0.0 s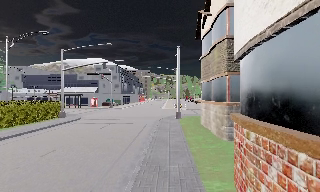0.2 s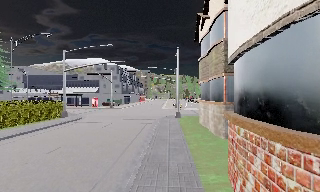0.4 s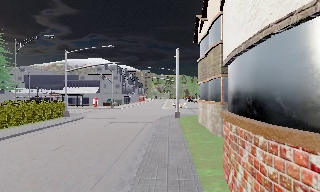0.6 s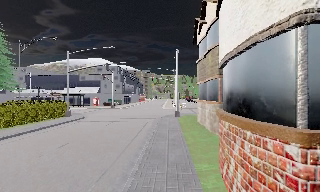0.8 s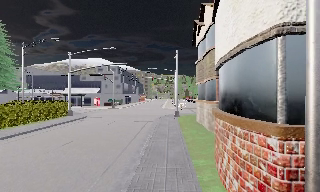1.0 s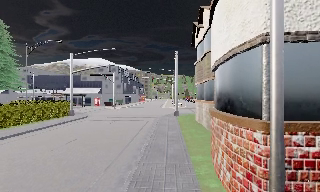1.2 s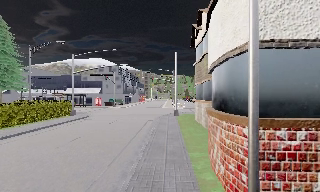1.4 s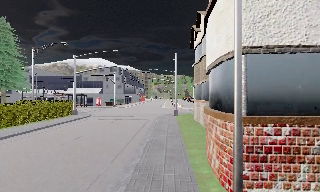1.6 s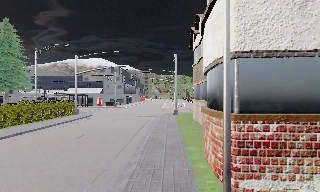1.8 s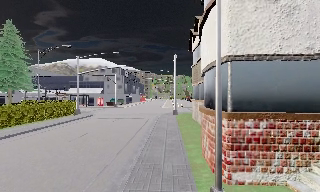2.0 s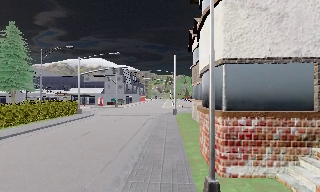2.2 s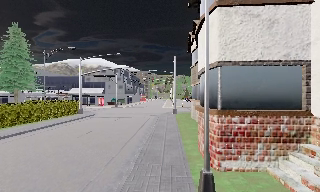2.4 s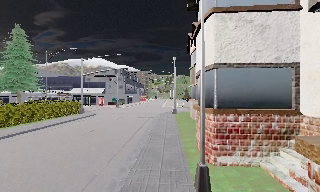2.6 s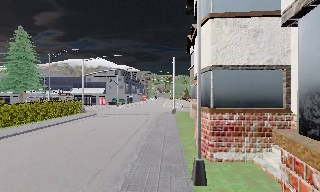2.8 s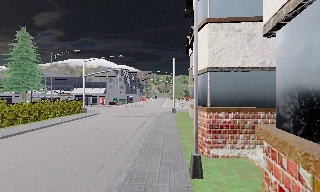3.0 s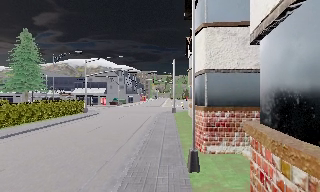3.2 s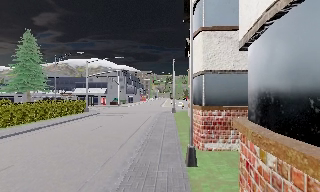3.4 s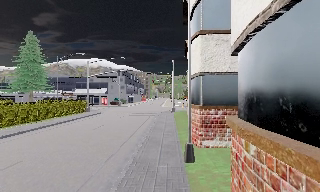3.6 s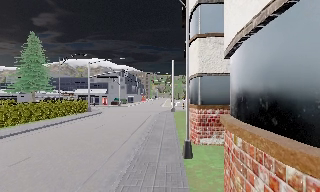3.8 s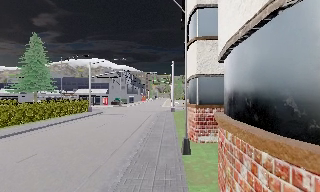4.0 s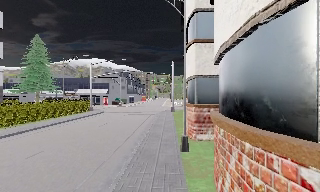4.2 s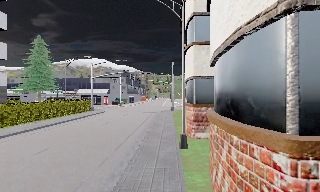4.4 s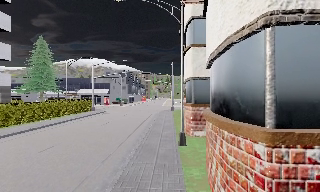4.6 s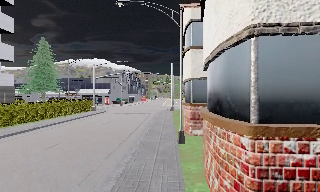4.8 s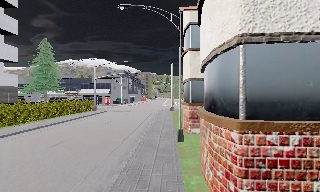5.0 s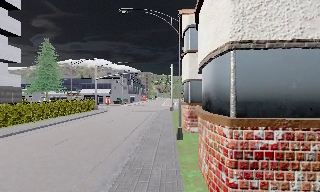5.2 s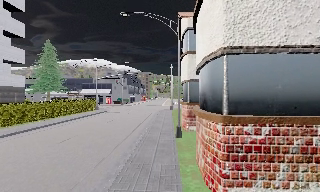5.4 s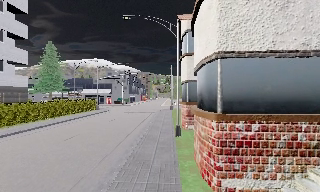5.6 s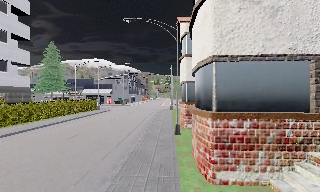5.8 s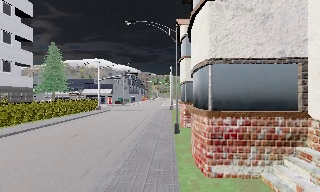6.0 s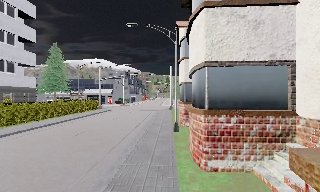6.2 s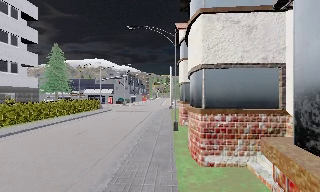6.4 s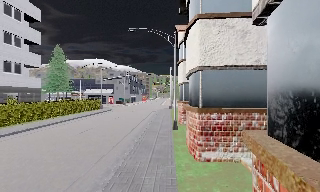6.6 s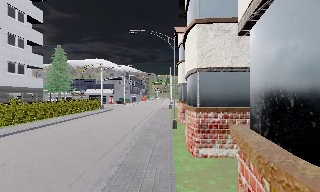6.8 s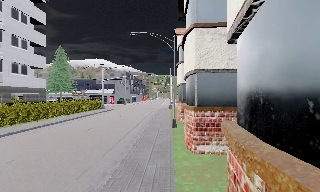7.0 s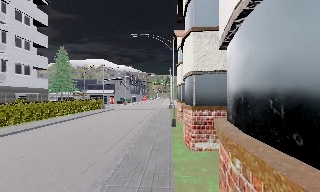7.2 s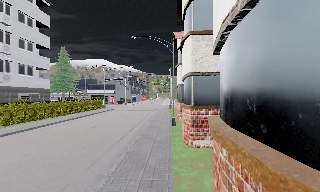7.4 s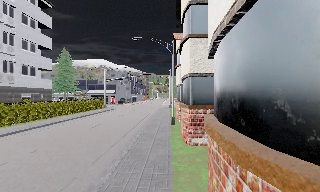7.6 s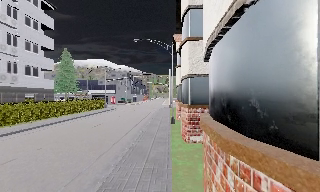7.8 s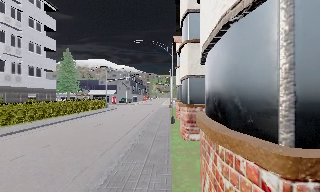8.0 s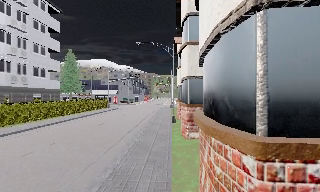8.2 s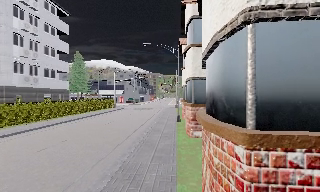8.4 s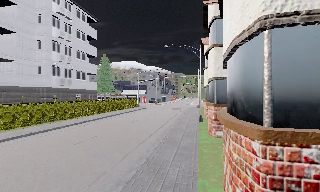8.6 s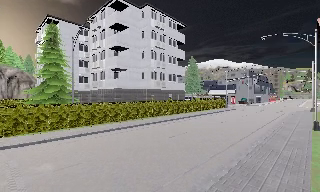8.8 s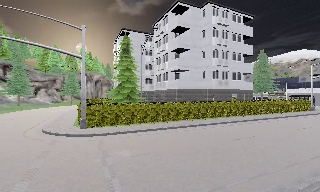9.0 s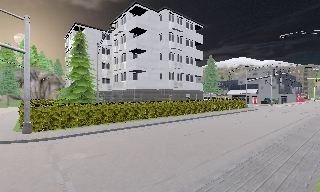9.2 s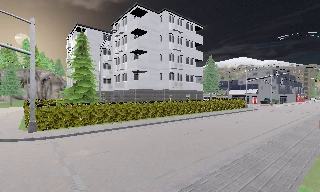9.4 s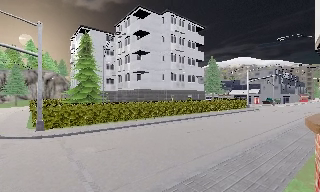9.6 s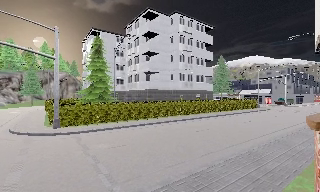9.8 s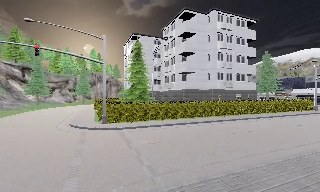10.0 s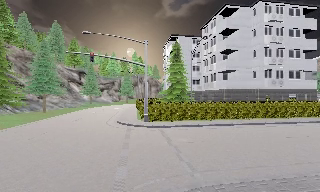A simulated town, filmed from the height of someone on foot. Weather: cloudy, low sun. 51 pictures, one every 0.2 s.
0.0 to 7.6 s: The camera travels backward, about 15 m, so what stands in front gets smaller.
7.6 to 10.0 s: The camera swings to its left by about 75 degrees, and the scene slides to the right. It travels backward, about 4.5 m.
The film runs backward here.
